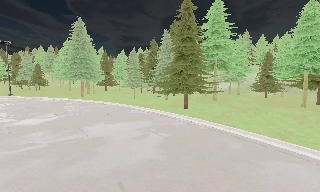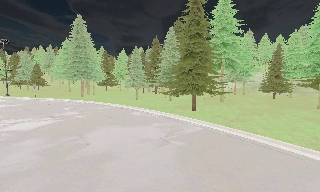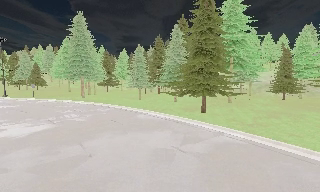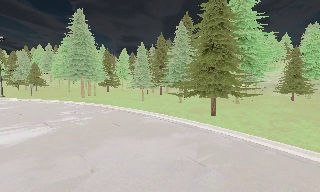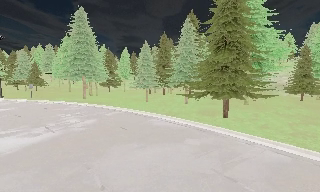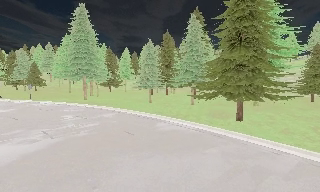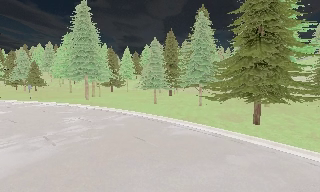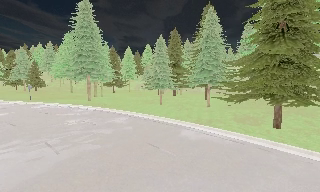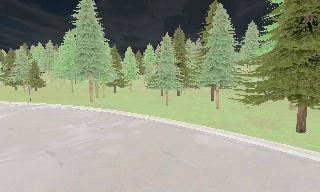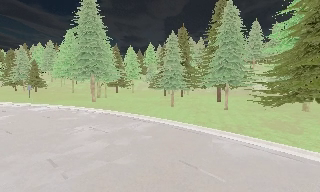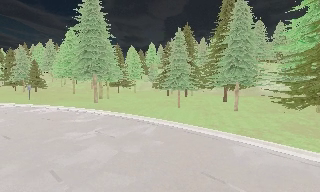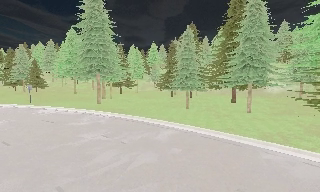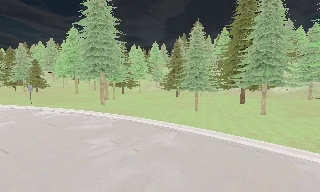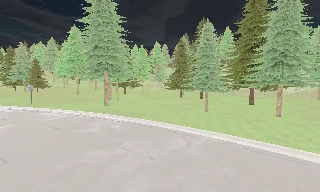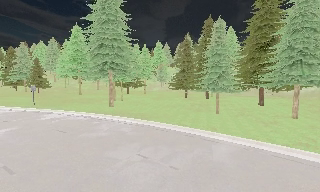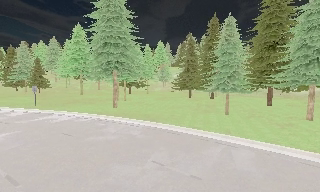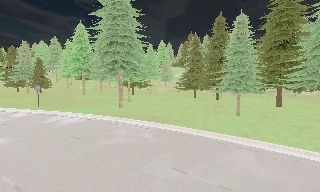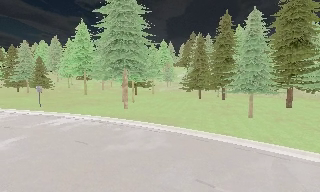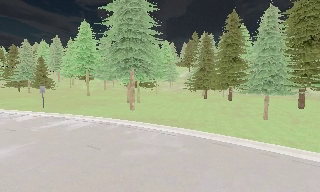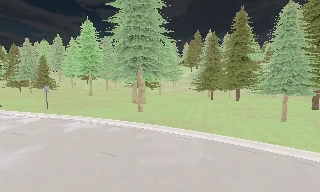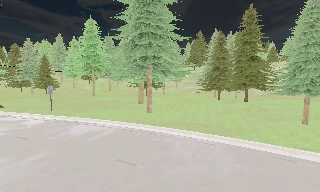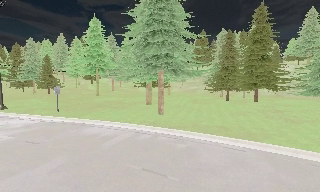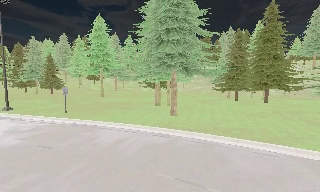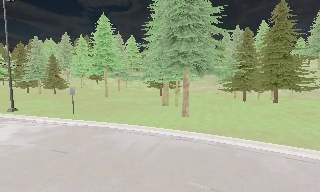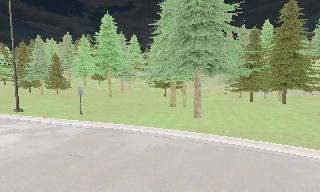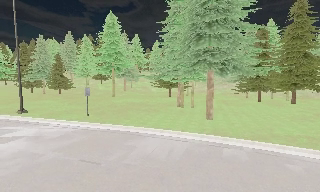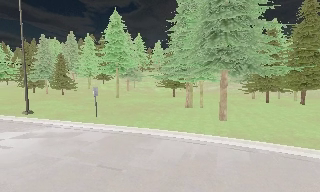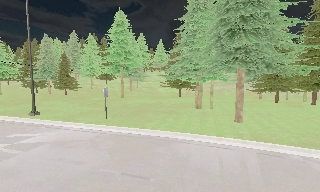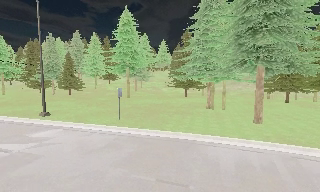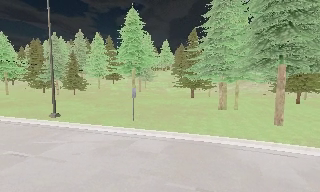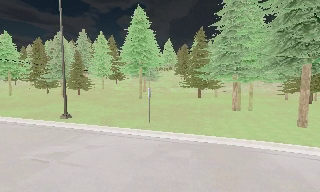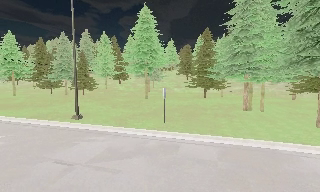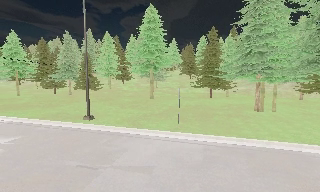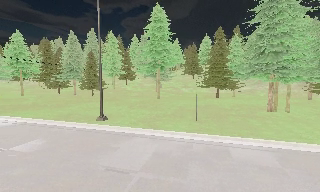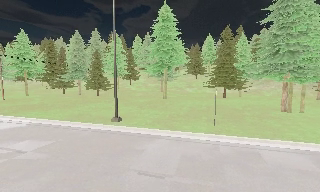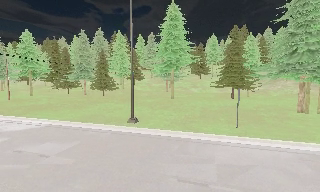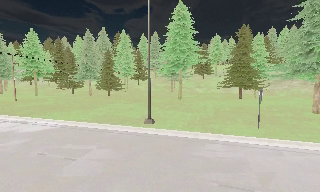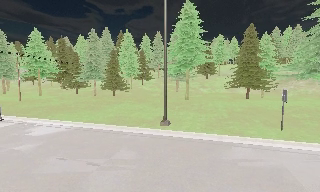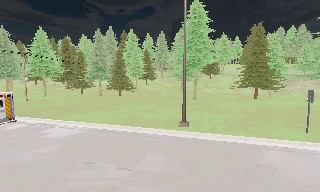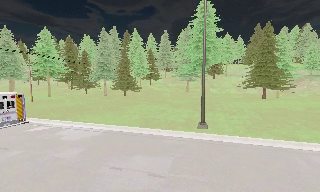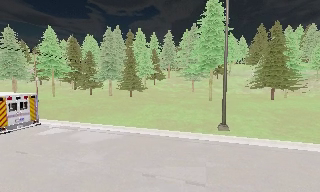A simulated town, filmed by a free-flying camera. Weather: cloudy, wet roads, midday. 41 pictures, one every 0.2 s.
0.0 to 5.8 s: The camera travels to its left and forward, about 35 m, so close, fixed things drift to the right.
5.8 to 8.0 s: The camera travels to its left, about 14 m, so close, fixed things drift to the right.
The film runs forward here.
